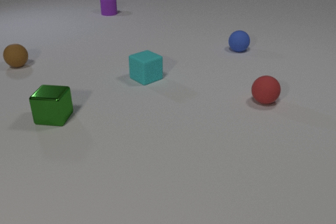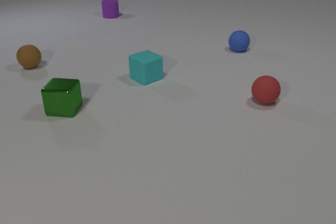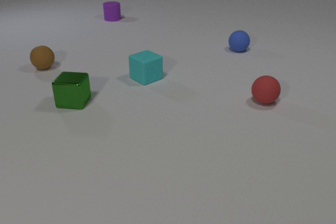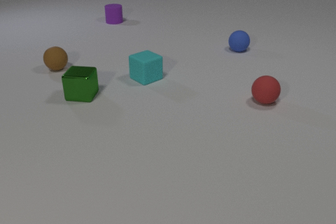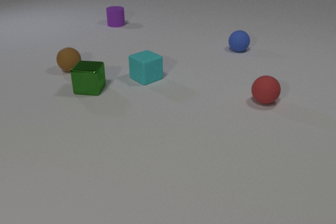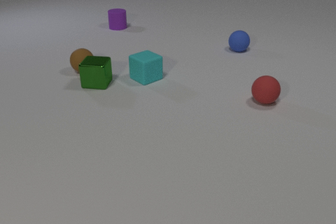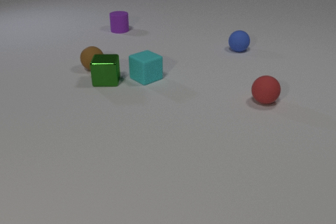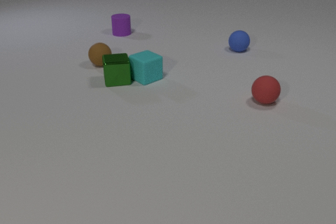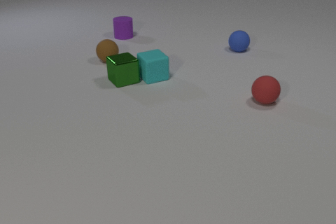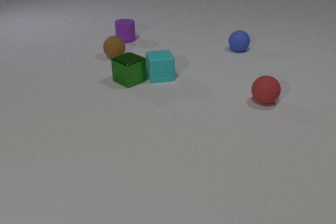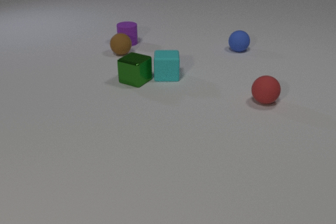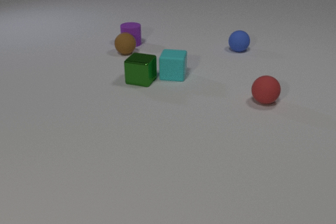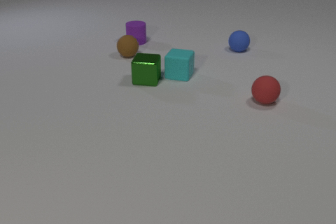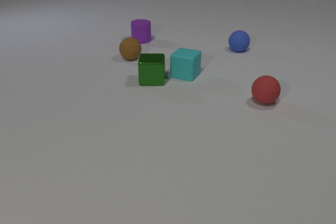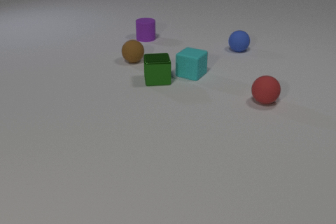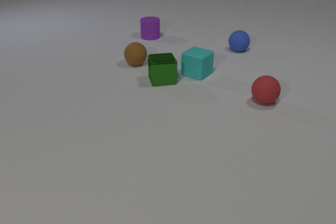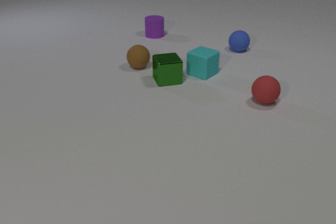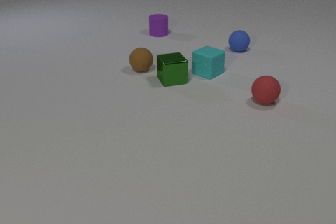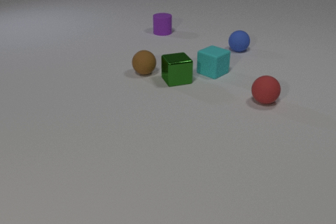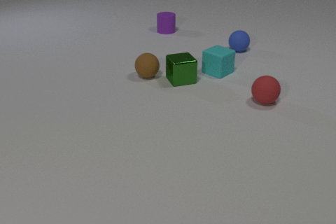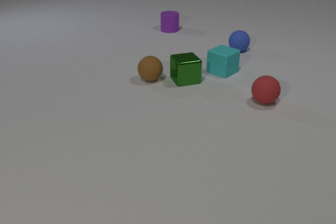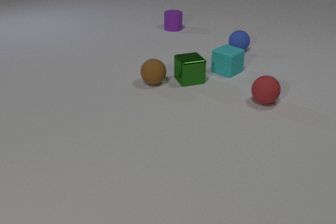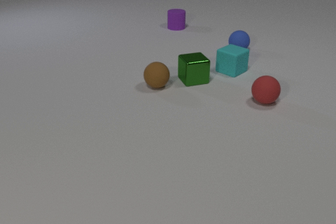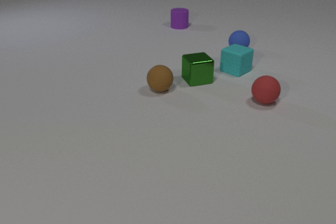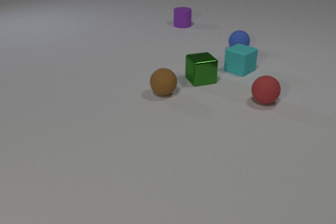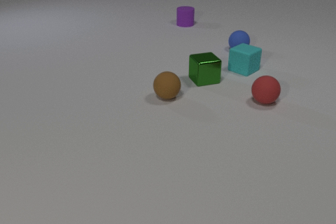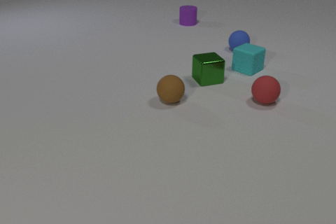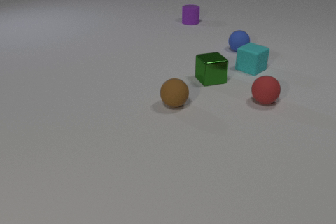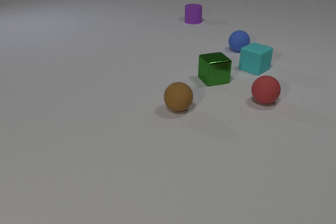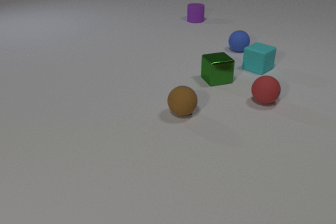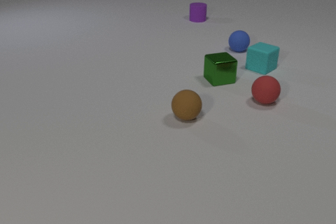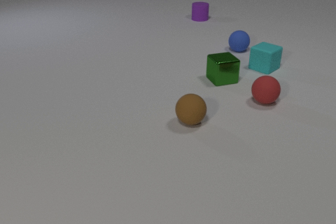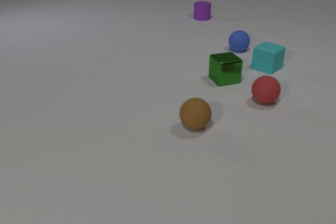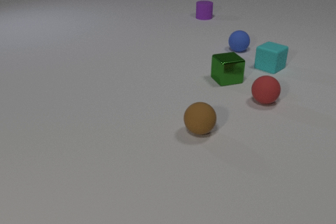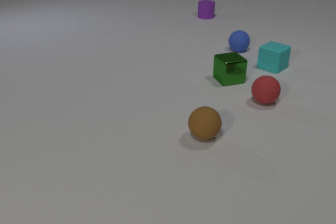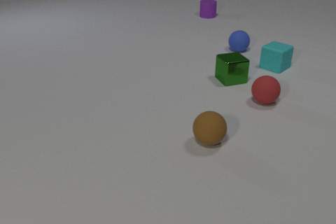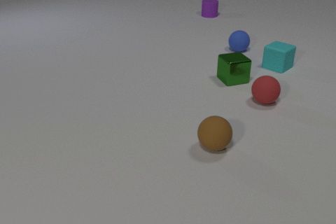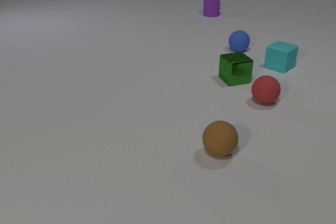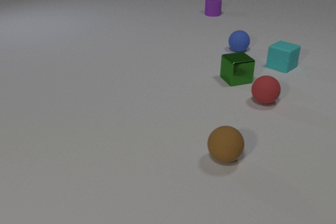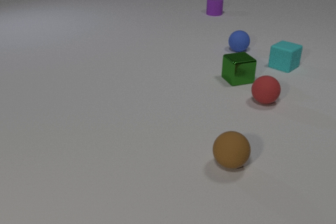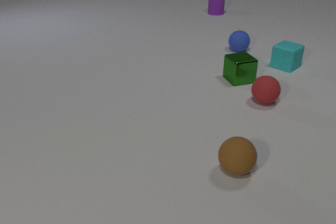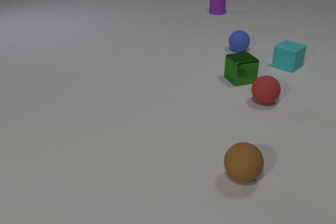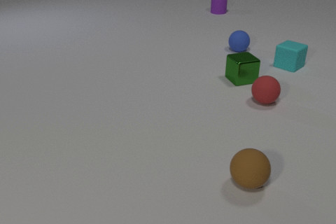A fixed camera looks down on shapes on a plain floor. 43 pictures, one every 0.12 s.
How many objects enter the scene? 0.
Are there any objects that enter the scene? no.
What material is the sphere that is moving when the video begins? rubber.
0.00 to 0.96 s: The brown rubber sphere rolls to the right. The green metal cube slides to the right and away from the camera, spins so that its near face slides to the right, counterclockwise seen from above. The purple rubber cylinder slides toward the camera. The cyan rubber cube slides to the right. The brown rubber sphere and the green metal cube collide. The green metal cube and the cyan rubber cube collide.
0.96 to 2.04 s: The brown rubber sphere rolls to the right and toward the camera. The green metal cube slides to the right, spins counterclockwise seen from above by about 75 degrees, its near face sliding to the right. The purple rubber cylinder slides to the right. The cyan rubber cube slides to the right, spins so that its near face slides to the left, clockwise seen from above. The brown rubber sphere and the purple rubber cylinder collide.
2.04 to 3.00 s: The brown rubber sphere rolls toward the camera and to the right. The green metal cube slides to the right. The purple rubber cylinder slides away from the camera and to the right. The cyan rubber cube slides to the right.
3.00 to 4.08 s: The brown rubber sphere rolls toward the camera and to the right. The green metal cube slides to the right. The purple rubber cylinder slides away from the camera and to the right. The cyan rubber cube slides to the right and away from the camera.
4.08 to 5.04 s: The brown rubber sphere rolls toward the camera and to the right. The green metal cube slides to the right. The purple rubber cylinder slides away from the camera and to the right. The cyan rubber cube slides to the right and away from the camera.
